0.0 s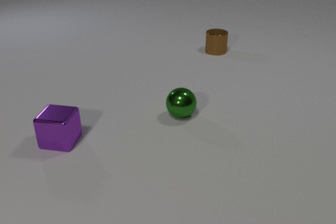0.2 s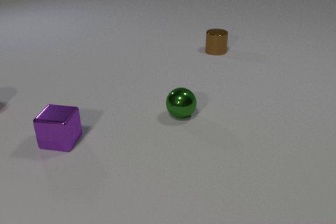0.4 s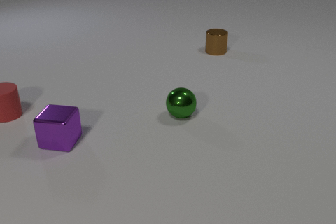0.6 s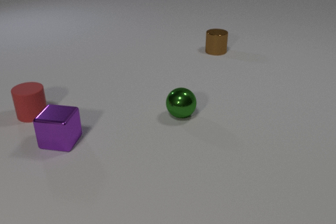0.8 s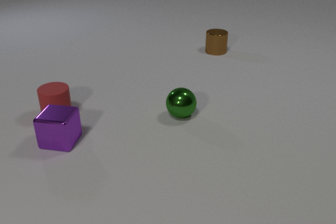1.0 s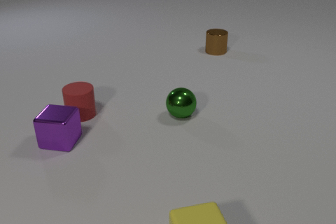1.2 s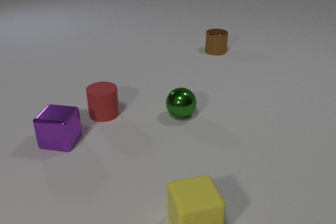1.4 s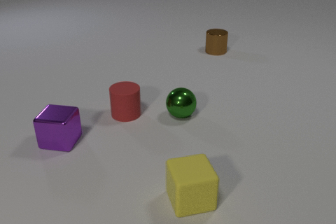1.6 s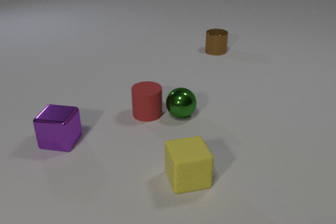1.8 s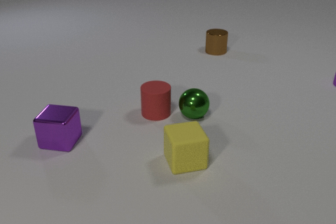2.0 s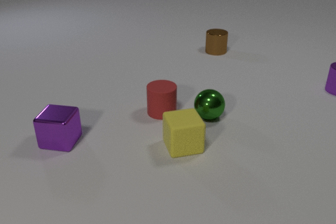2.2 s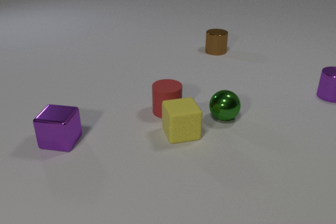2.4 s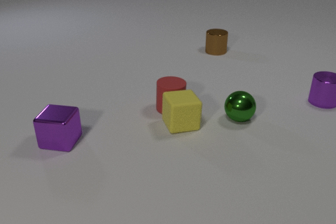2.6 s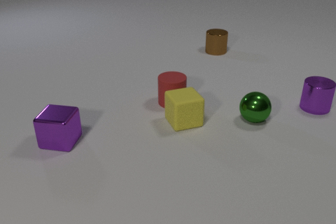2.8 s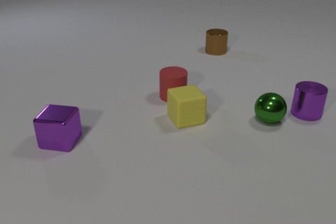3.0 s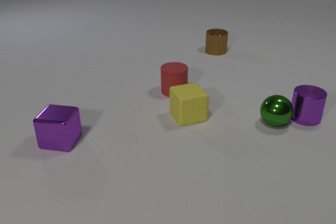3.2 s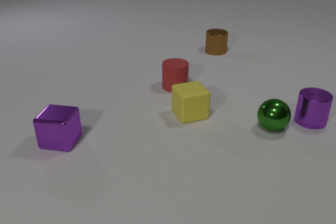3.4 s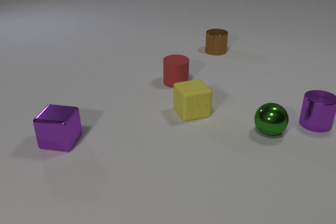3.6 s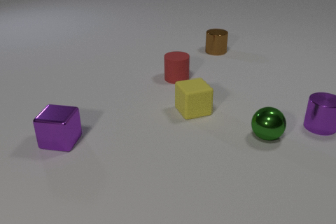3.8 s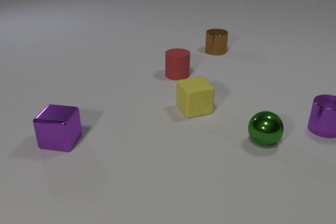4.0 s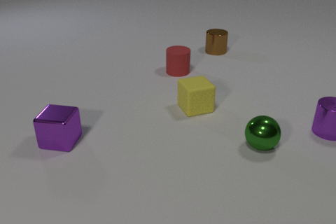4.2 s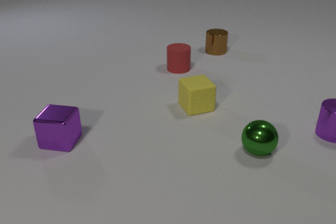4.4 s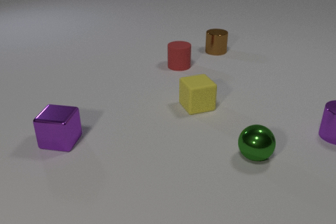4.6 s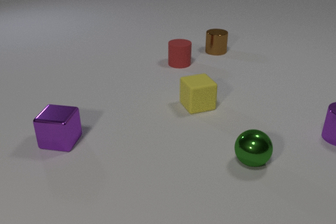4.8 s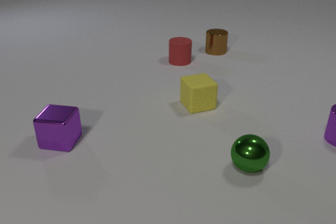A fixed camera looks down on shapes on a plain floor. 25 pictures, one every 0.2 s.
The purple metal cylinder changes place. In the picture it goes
toward the camera.
The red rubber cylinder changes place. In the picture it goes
to the right.
0.0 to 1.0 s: The red rubber cylinder comes in at the left edge, slides to the right. The yellow rubber cube comes in at the bottom edge, slides away from the camera.
1.0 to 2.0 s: The red rubber cylinder slides to the right. The green metal sphere rolls to the right. The yellow rubber cube slides away from the camera. The purple metal cylinder comes in at the right edge, slides toward the camera. The red rubber cylinder and the green metal sphere collide.
2.0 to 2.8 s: The red rubber cylinder slides away from the camera. The green metal sphere rolls to the right. The yellow rubber cube slides away from the camera. The purple metal cylinder slides toward the camera and to the left. The red rubber cylinder and the yellow rubber cube collide.
2.8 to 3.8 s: The red rubber cylinder slides away from the camera. The green metal sphere rolls toward the camera. The yellow rubber cube slides away from the camera and to the right. The purple metal cylinder slides toward the camera and to the right. The green metal sphere and the purple metal cylinder collide.
3.8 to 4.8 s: The red rubber cylinder slides away from the camera. The green metal sphere rolls toward the camera. The yellow rubber cube slides away from the camera. The purple metal cylinder slides to the right and toward the camera.
How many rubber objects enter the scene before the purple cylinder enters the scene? 2.
What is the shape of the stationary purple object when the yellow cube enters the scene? cube.
How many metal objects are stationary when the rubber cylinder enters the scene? 3.
